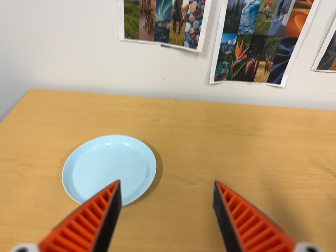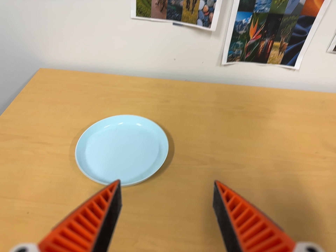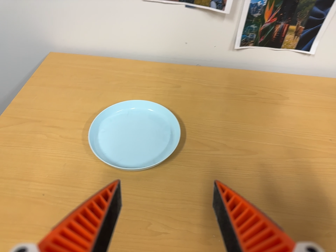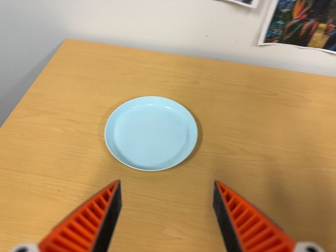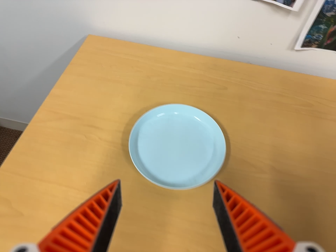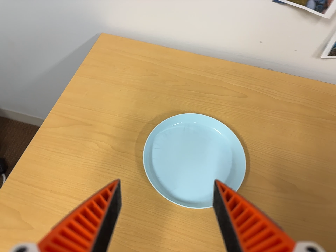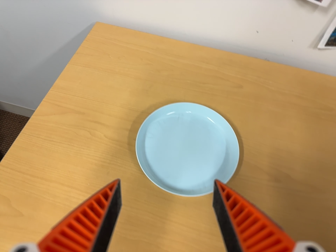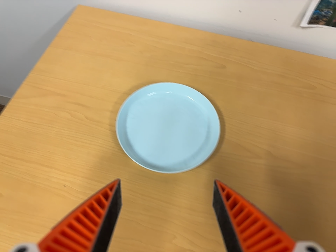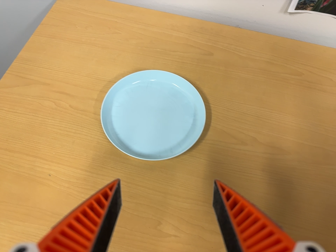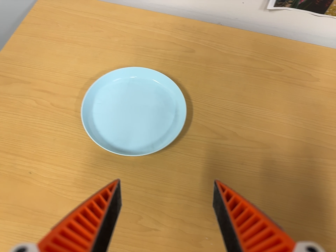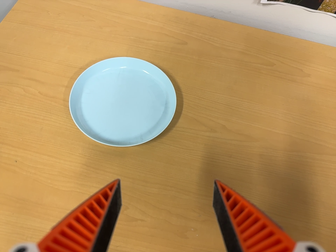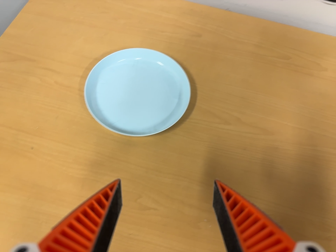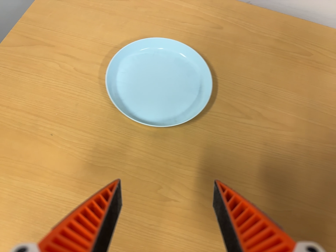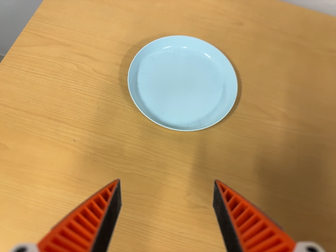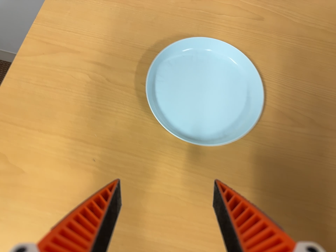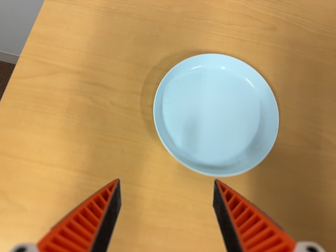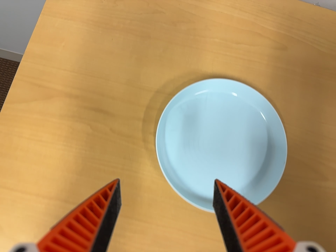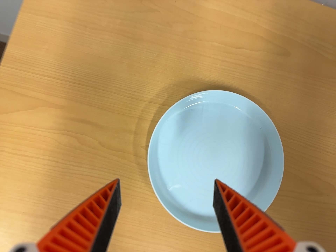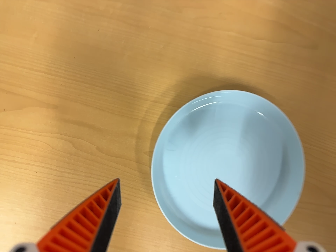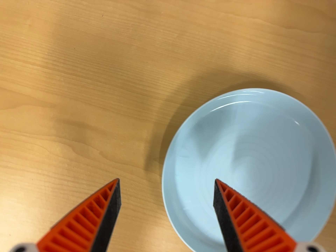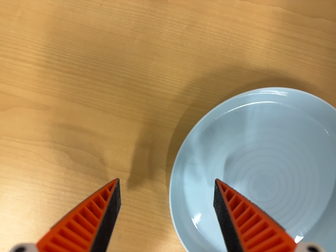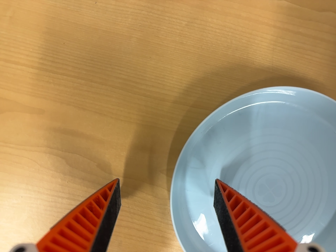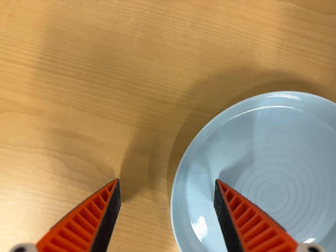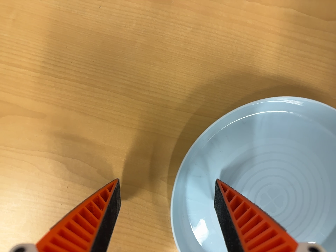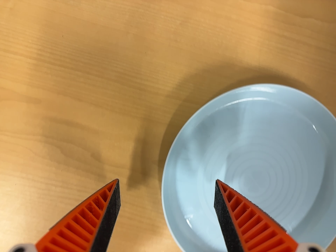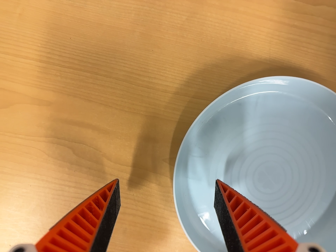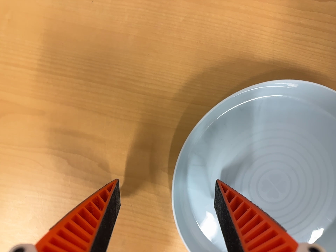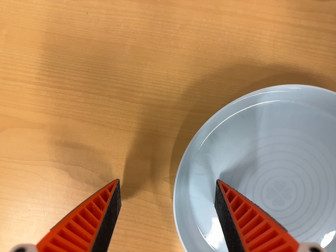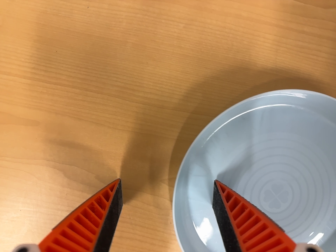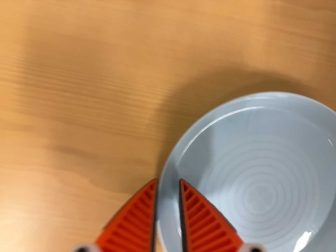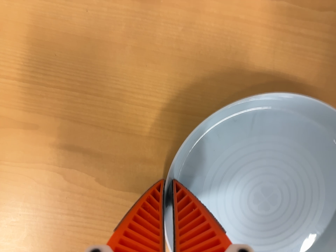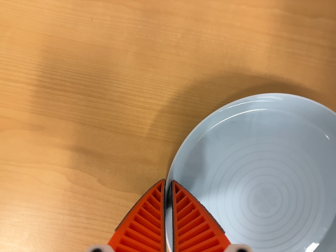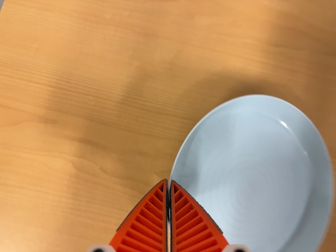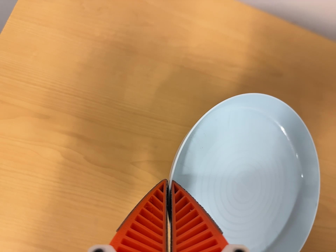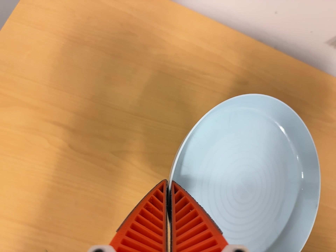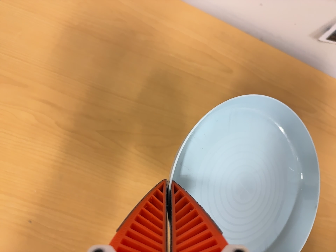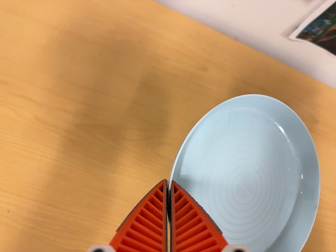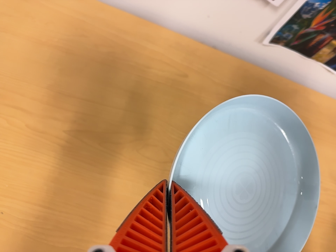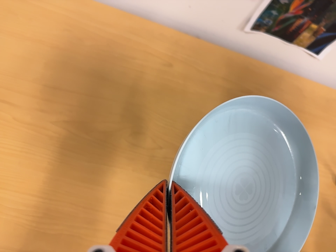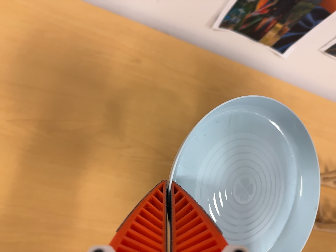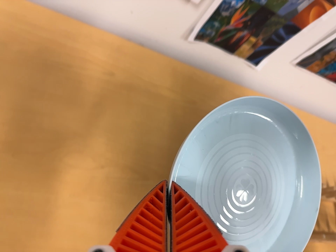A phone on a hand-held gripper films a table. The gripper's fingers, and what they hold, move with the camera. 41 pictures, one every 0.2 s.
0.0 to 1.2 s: The camera travels toward the top of its view, to its left and forward, about 14 cm. Its aim tips toward the bottom of its view by about 15 degrees. It rolls about its line of sight by about 10 degrees, and the scene rotates clockwise.
1.2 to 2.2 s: The camera travels to its right and toward the bottom of its view, about 10 cm, so close, fixed things drift to the left.
2.2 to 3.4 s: The camera travels toward the top of its view, to its left and forward, about 30 cm. Its aim tips toward the bottom of its view by about 20 degrees.
3.4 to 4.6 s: The camera travels forward and toward the top of its view, about 14 cm, so what stands in front looms larger. Its aim tips toward the bottom of its view by about 10 degrees.
4.6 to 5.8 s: The camera shifts only a little, or ends up much as it began.
5.8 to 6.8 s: The camera swings to its right by about 10 degrees, and the scene slides to the left. It travels backward and toward the bottom of its view, about 20 cm, so what stands in front gets smaller. Its aim tips toward the top of its view by about 20 degrees.
6.8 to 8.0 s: The camera pans to its right by about 15 degrees. It travels to its right, toward the bottom of its view and backward, about 12 cm, so close, fixed things drift to the left.
The film runs forward here.
